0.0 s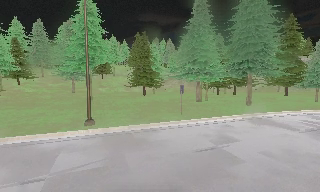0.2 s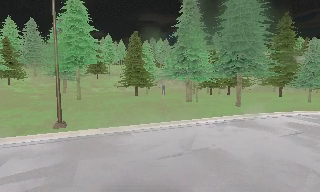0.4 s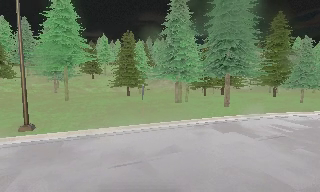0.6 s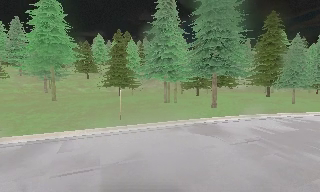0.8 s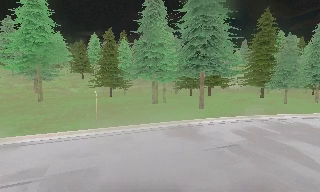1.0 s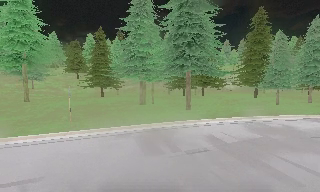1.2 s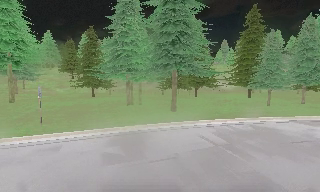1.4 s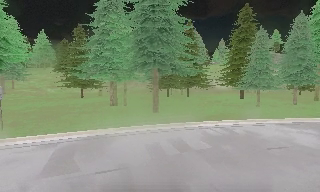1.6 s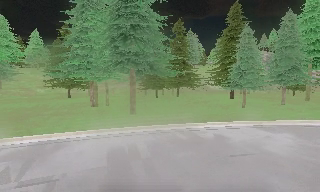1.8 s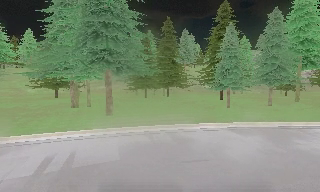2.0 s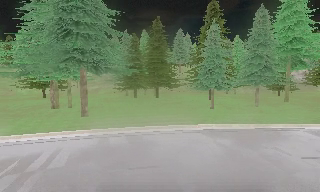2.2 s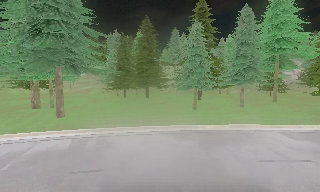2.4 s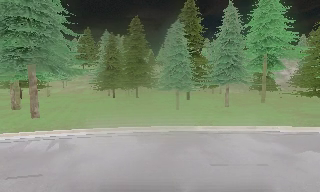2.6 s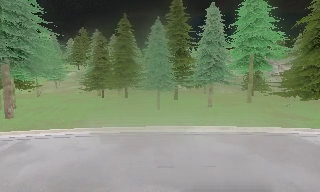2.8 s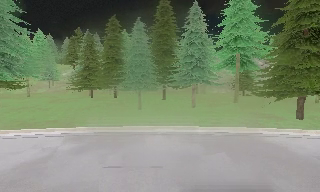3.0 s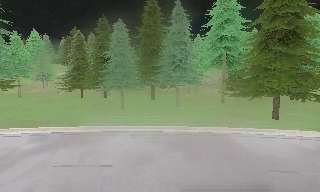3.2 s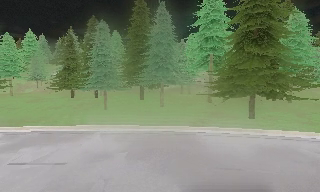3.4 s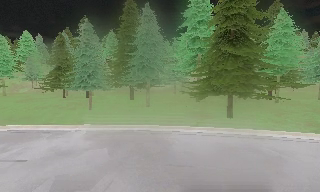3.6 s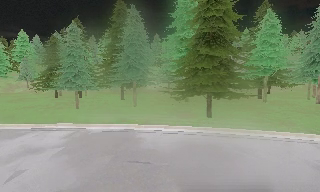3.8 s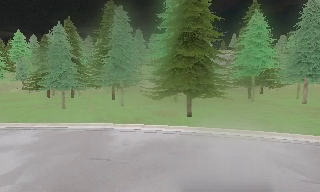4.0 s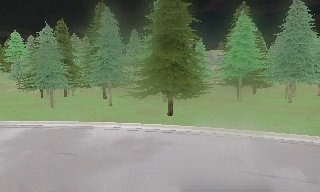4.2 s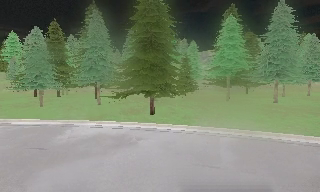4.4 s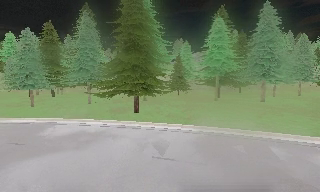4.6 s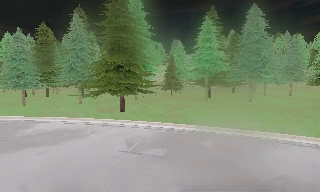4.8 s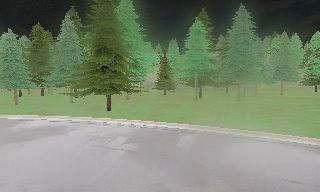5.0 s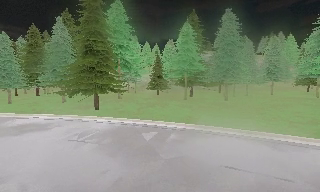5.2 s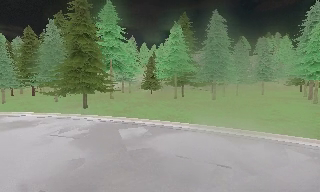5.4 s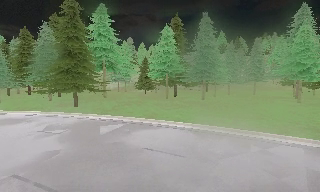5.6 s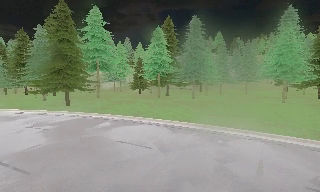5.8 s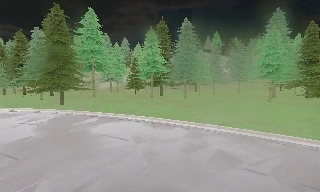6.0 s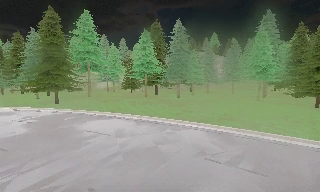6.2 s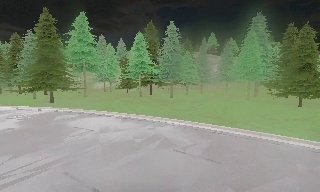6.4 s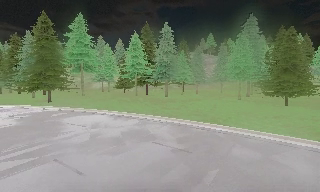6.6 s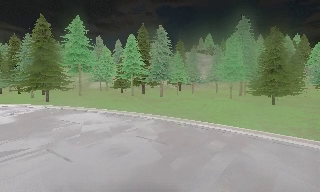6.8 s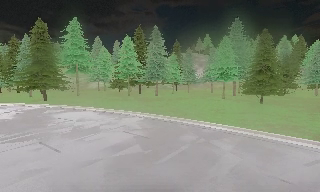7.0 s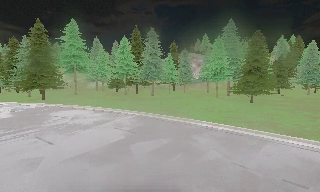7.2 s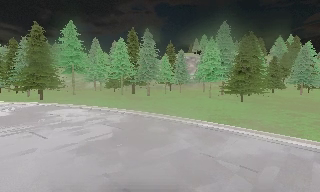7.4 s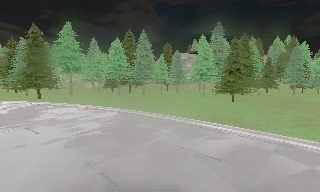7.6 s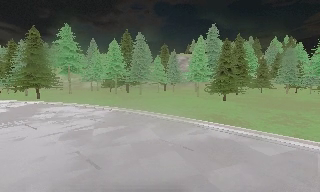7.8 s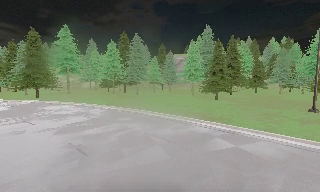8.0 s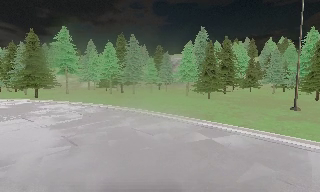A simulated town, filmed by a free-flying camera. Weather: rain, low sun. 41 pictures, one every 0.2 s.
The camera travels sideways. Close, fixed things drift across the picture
to the left.
0.0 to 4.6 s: The camera travels to its right, about 40 m, so close, fixed things drift to the left.
4.6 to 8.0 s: The camera travels to its right and backward, about 25 m, so close, fixed things drift to the left.
The film runs backward here.
